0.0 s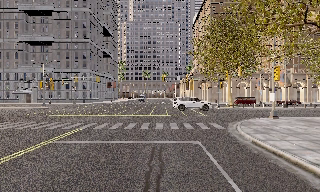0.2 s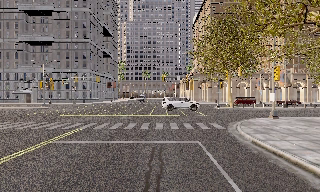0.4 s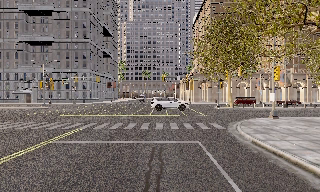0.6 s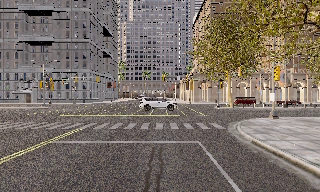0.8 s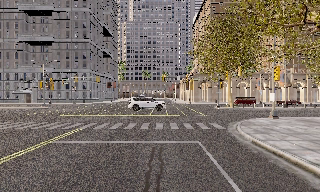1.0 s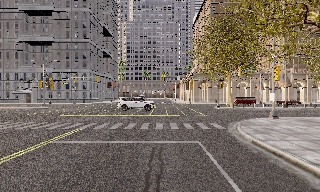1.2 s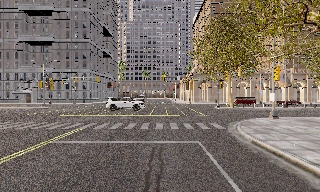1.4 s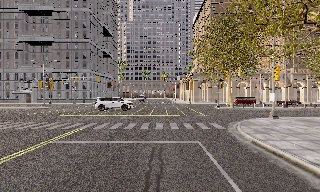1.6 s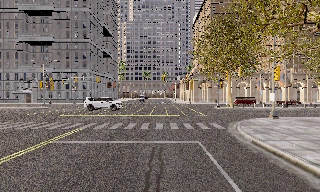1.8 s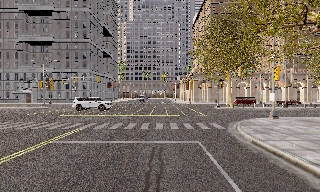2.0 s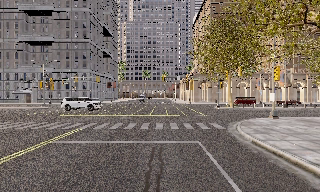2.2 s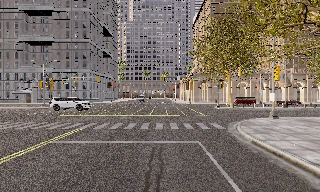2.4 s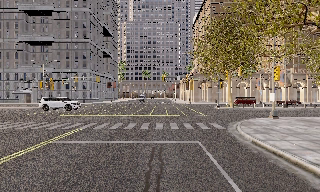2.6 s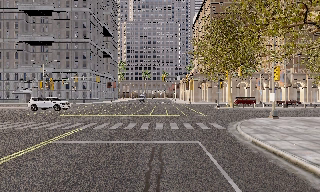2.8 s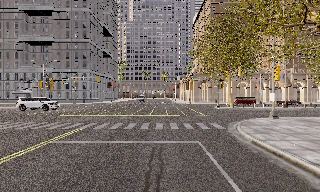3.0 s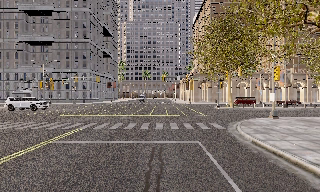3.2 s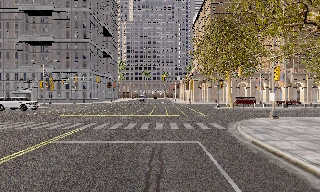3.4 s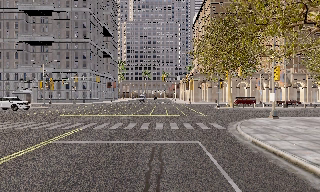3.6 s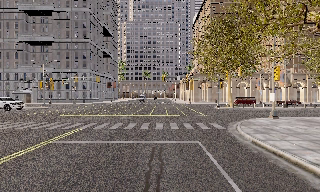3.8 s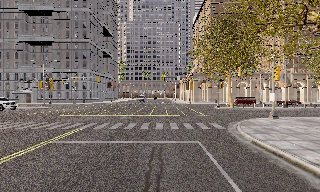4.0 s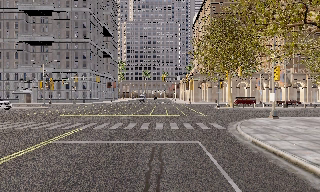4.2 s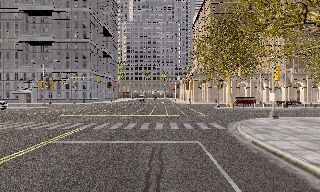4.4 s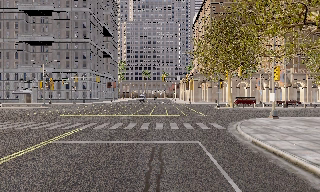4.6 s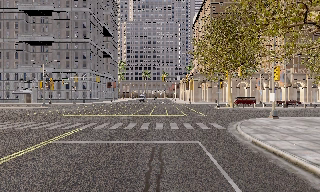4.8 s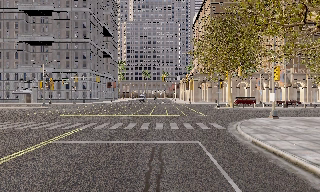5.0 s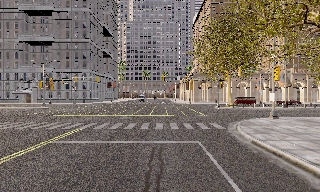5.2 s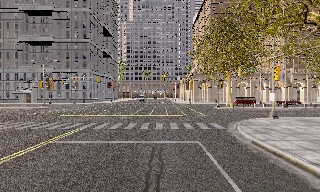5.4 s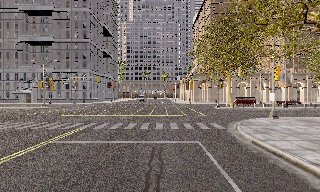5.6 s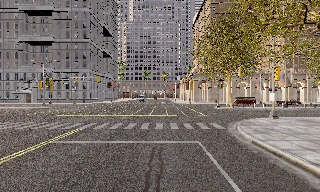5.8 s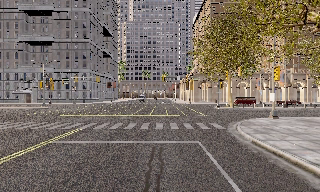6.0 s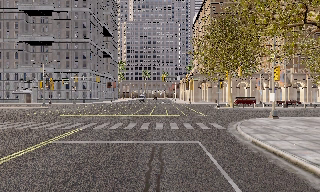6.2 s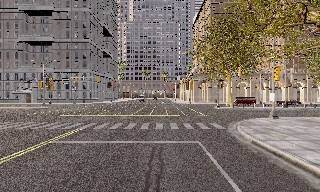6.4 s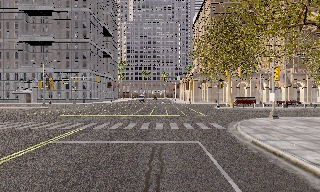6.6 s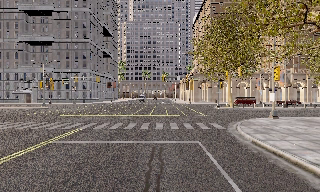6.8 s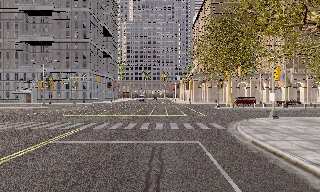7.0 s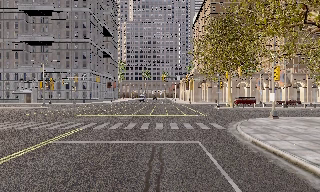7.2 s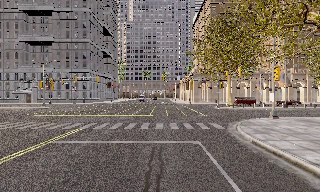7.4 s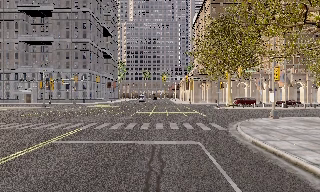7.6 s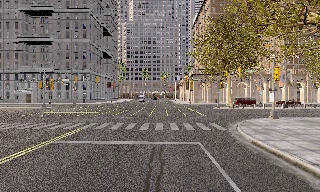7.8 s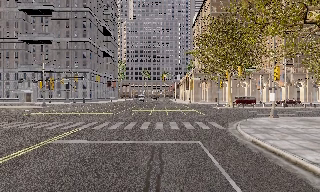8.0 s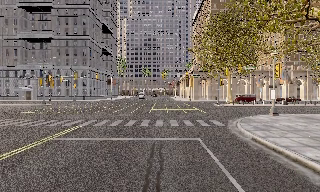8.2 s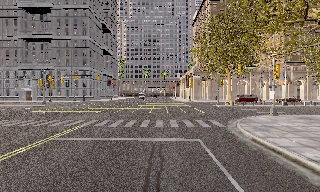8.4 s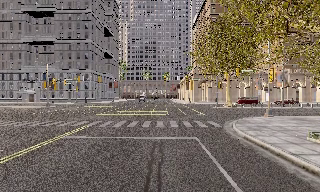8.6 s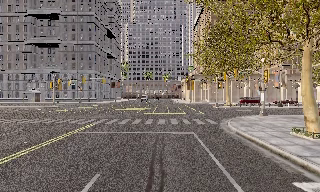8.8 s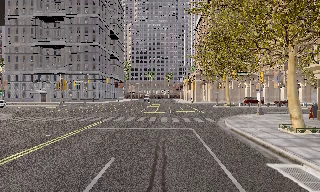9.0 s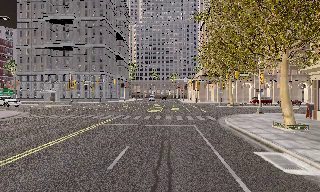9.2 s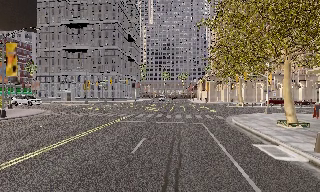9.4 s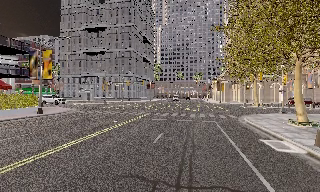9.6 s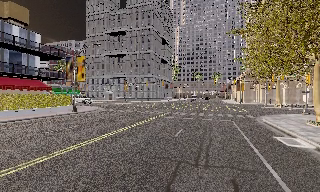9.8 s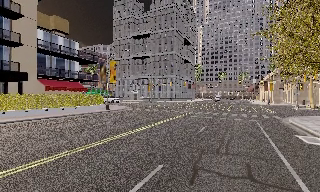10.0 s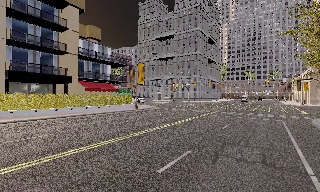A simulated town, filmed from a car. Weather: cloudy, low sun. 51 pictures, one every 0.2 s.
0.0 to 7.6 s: The camera keeps its place and its aim.
7.6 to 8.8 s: The camera travels backward, about 3 m, so what stands in front gets smaller. It gains speed.
8.8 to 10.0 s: The scene slides to the right, as the camera pans about 30 degrees to its left. It travels backward, about 8 m.
The film runs backward here.
